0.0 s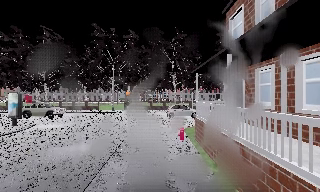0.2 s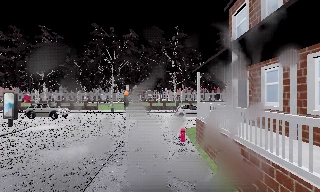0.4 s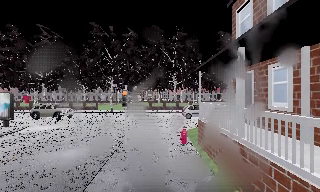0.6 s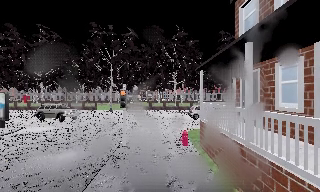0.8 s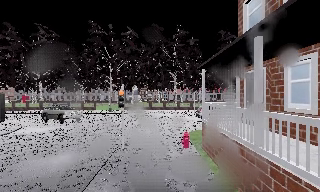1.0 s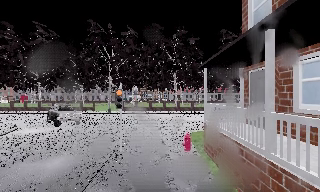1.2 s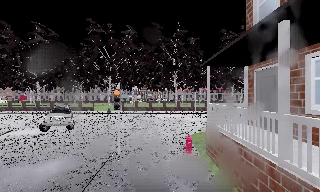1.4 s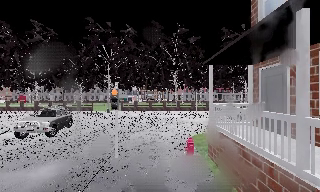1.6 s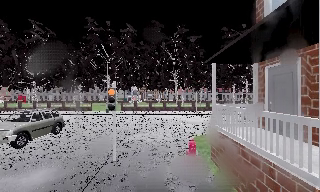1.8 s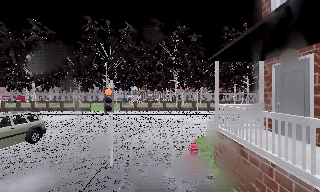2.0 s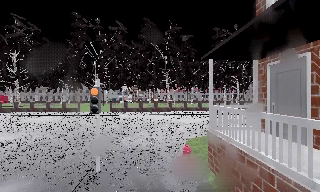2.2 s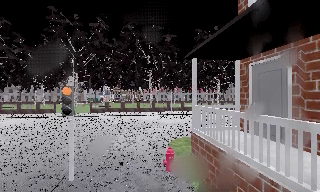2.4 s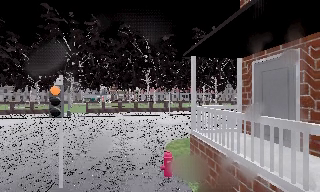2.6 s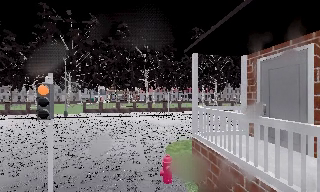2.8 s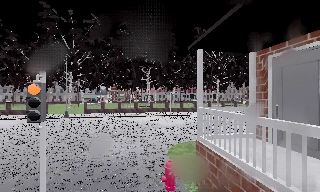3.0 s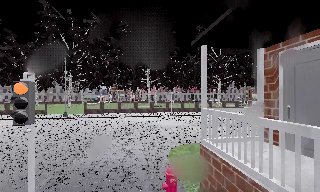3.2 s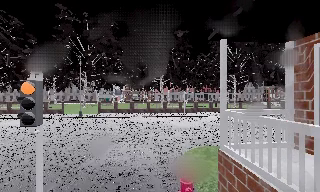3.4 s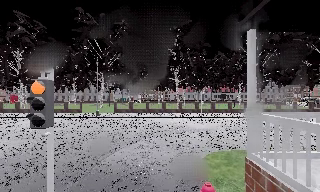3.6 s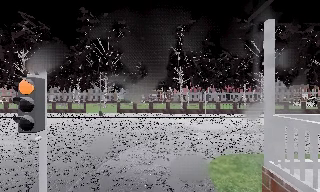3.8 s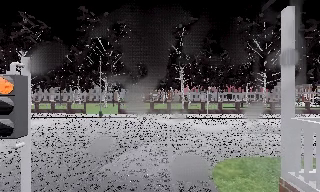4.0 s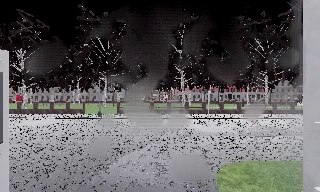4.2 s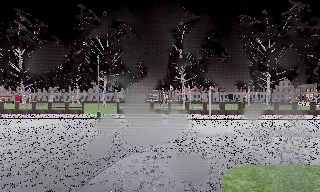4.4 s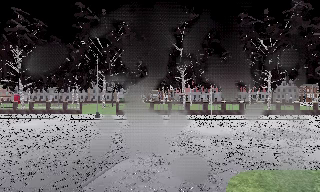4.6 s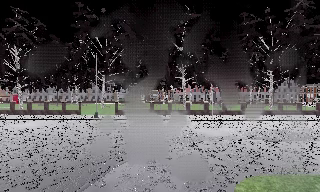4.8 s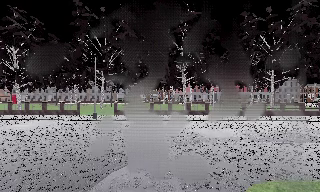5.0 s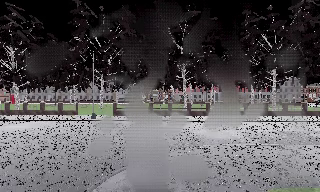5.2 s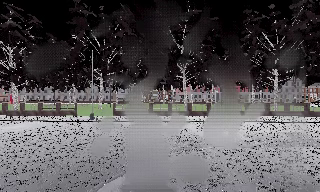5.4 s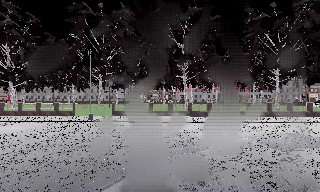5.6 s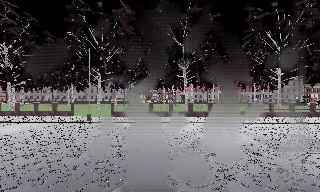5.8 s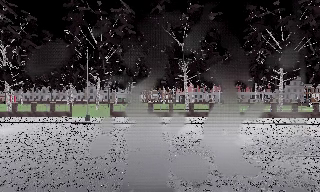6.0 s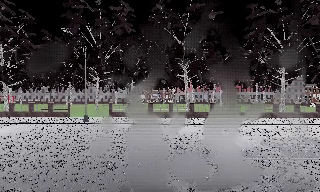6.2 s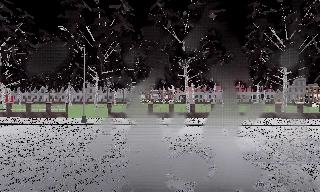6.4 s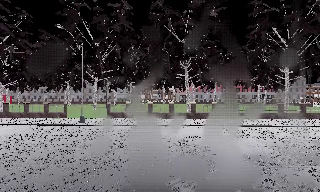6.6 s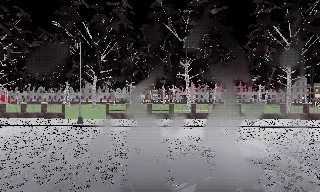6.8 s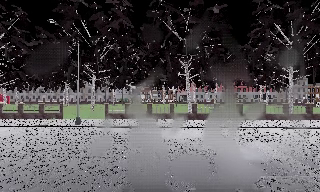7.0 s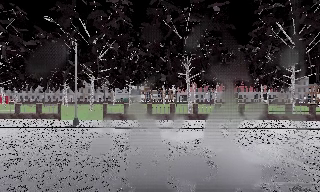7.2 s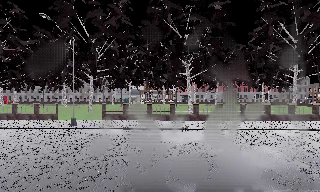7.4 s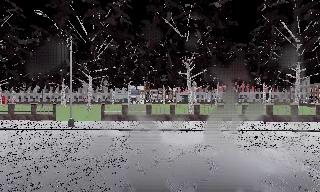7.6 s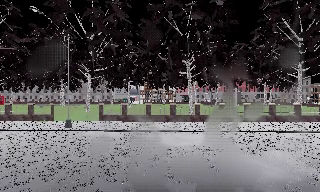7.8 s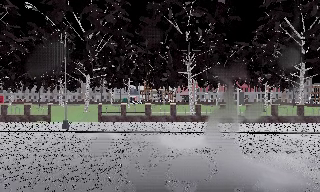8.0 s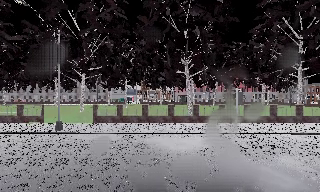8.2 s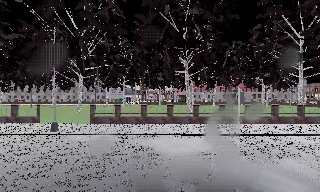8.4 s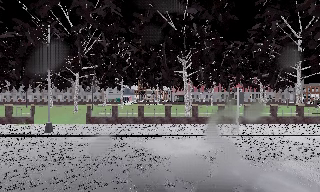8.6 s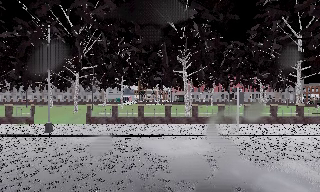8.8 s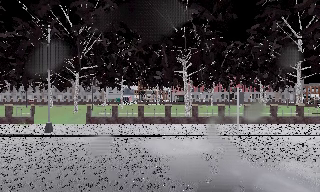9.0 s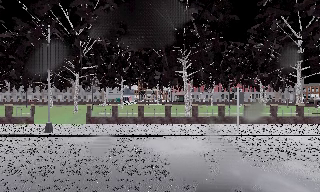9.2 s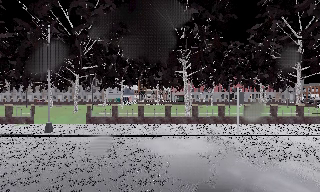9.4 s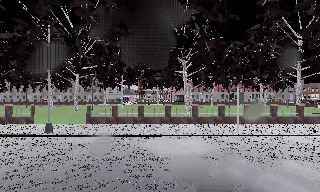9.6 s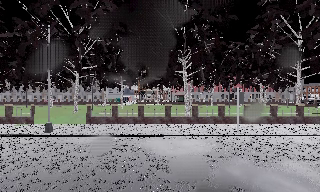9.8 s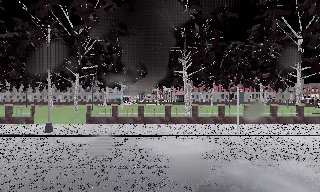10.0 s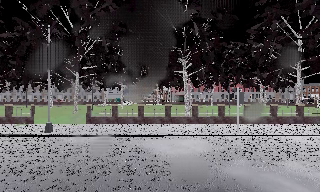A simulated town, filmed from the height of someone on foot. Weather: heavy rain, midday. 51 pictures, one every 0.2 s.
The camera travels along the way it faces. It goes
forward.
0.0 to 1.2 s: The camera travels forward, about 2 m, so what stands in front looms larger.
1.2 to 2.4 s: The camera pans to its right, which is clockwise from overhead, by about 10 degrees. It travels forward, about 2 m, so what stands in front looms larger.
2.4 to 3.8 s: The scene slides to the right, as the camera pans about 10 degrees to its left. It travels forward, about 2.5 m, so what stands in front looms larger.
3.8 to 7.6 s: The camera travels forward, about 7 m, so what stands in front looms larger.
7.6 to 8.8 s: The camera travels forward, about 1.5 m, so what stands in front looms larger. It loses speed.
8.8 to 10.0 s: The camera keeps its place and its aim.
The film runs forward here.
